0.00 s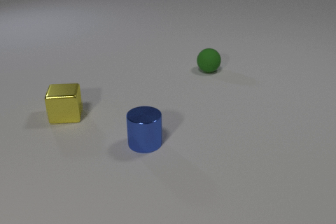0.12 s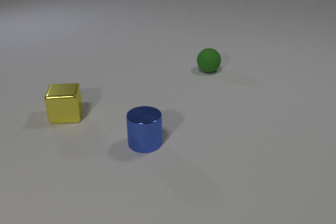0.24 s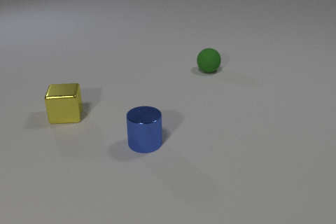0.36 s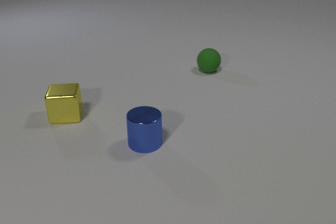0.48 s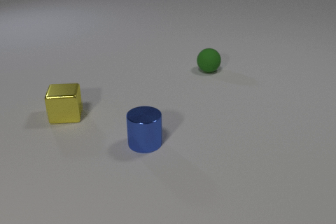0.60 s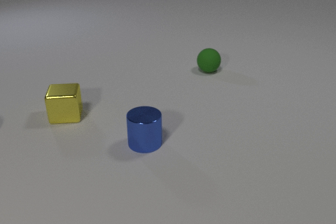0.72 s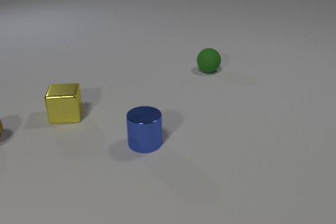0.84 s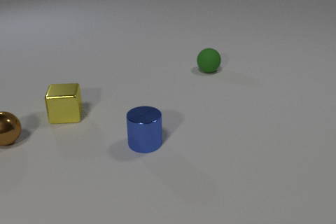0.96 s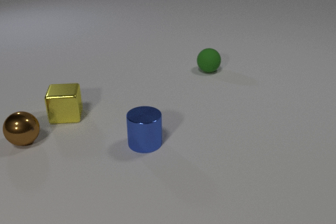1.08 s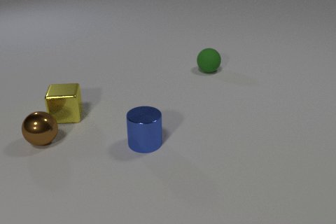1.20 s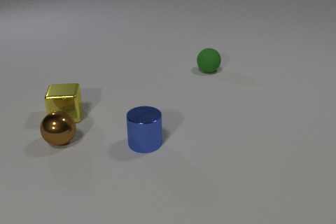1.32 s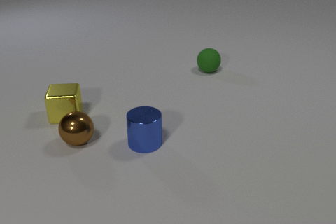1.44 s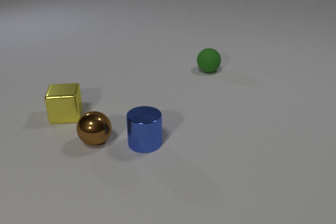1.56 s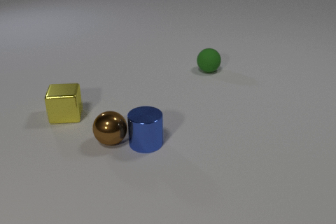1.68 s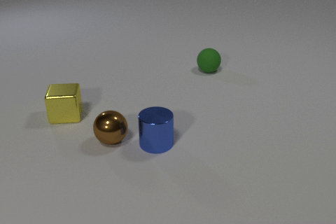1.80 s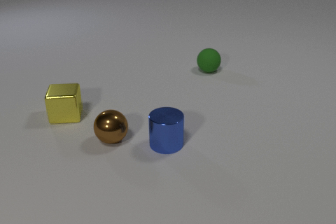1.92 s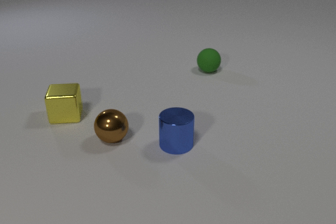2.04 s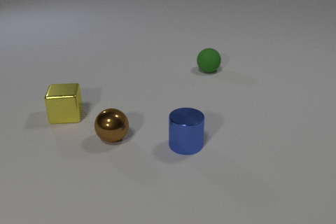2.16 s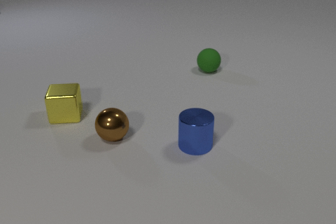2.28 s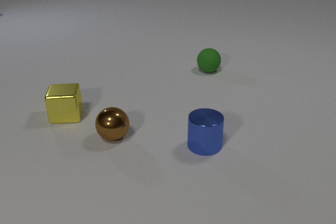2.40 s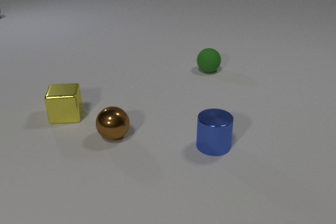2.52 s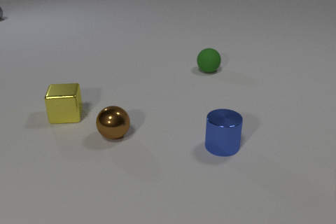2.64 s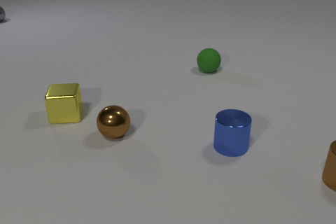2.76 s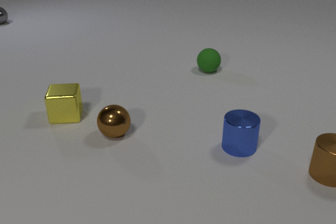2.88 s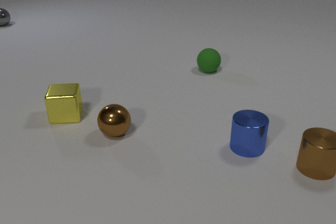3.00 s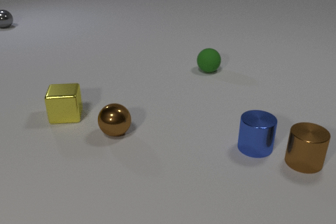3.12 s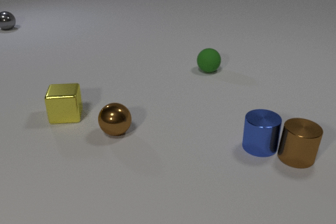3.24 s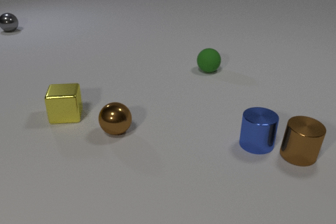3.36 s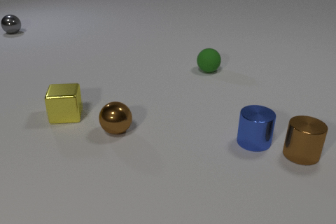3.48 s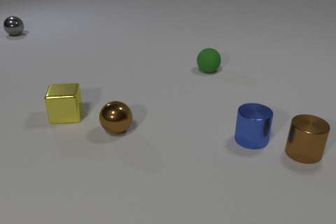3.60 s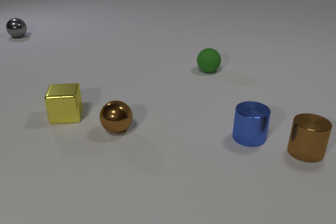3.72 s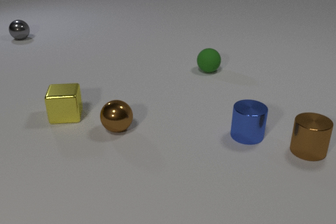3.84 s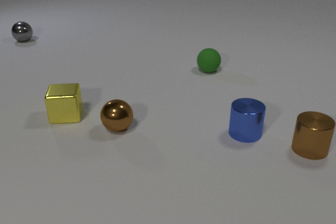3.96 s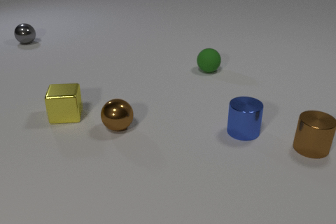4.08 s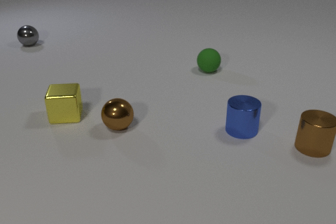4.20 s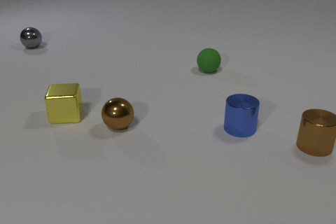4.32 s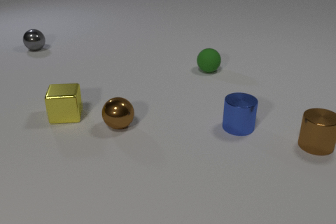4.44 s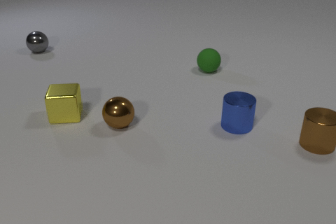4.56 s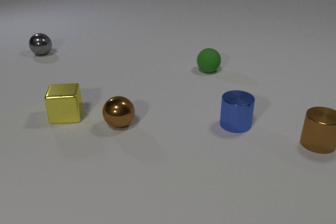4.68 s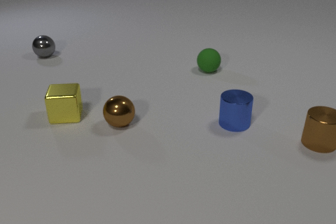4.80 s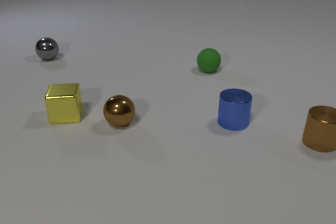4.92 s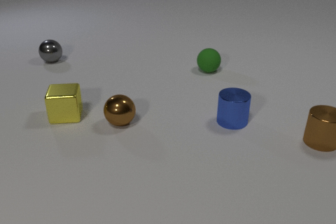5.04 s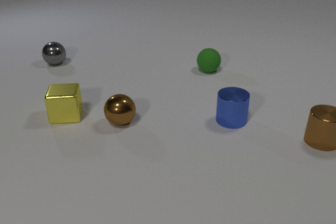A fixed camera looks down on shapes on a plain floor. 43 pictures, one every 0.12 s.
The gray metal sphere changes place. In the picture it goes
toward the camera.
The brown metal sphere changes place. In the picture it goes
to the right.
0.00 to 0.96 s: The brown metal sphere comes in at the left edge, rolls to the right and toward the camera.
0.96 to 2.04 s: The brown metal sphere rolls to the right. The blue metal cylinder slides to the right. The brown metal sphere and the blue metal cylinder collide.
2.04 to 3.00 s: The brown metal sphere rolls away from the camera. The blue metal cylinder slides to the right. The gray metal sphere comes in at the left edge, rolls toward the camera. The brown metal cylinder comes in at the right edge, slides to the left and away from the camera.
3.00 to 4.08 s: The brown metal sphere rolls away from the camera. The blue metal cylinder slides away from the camera and to the left. The gray metal sphere rolls toward the camera. The brown metal cylinder slides away from the camera. The blue metal cylinder and the brown metal cylinder collide.
4.08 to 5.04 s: The brown metal sphere rolls away from the camera. The blue metal cylinder slides away from the camera and to the left. The gray metal sphere rolls toward the camera. The brown metal cylinder slides away from the camera and to the right.
Are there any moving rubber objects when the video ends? no.
What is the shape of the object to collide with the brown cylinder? cylinder.
What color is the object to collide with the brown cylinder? blue.
